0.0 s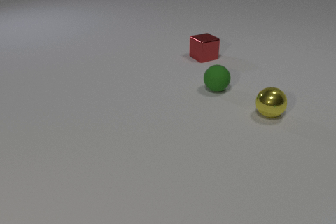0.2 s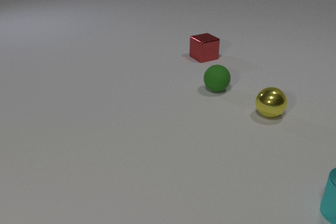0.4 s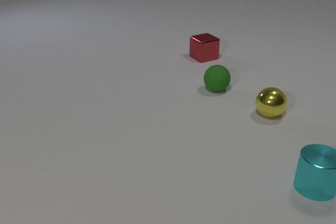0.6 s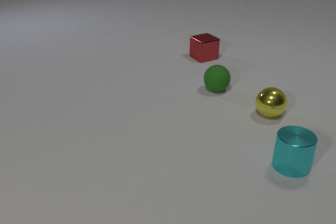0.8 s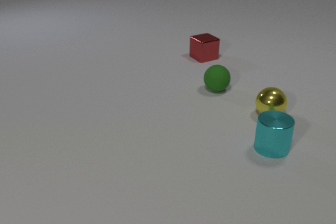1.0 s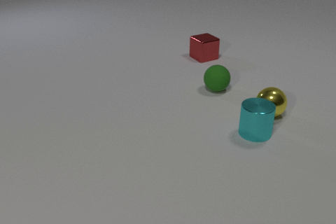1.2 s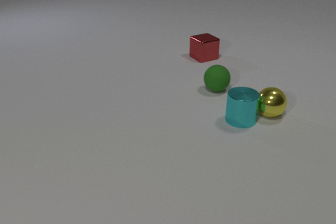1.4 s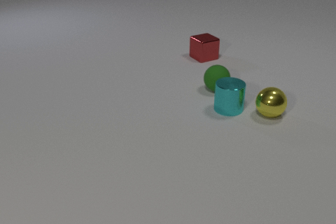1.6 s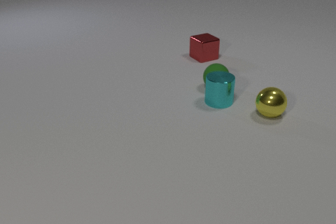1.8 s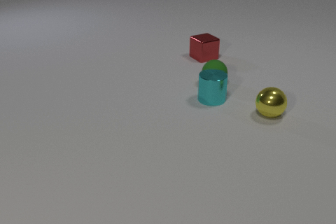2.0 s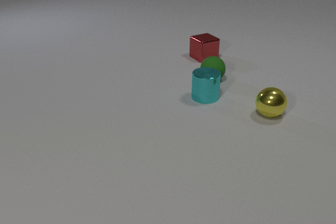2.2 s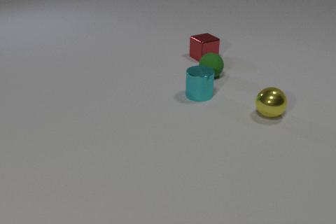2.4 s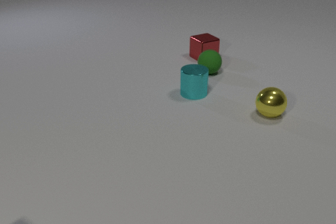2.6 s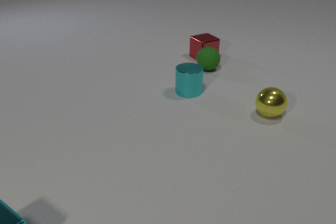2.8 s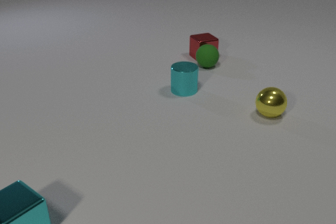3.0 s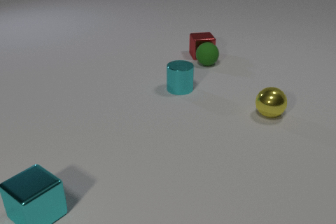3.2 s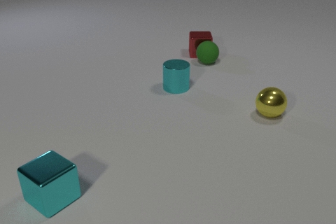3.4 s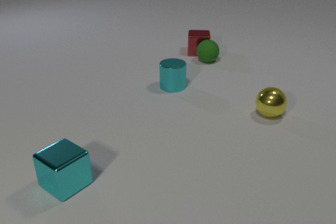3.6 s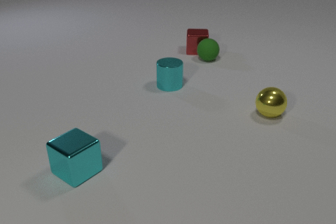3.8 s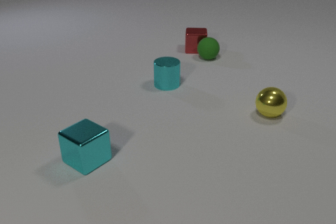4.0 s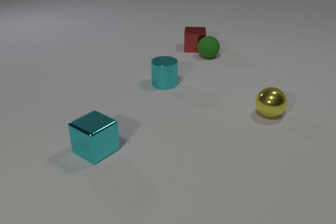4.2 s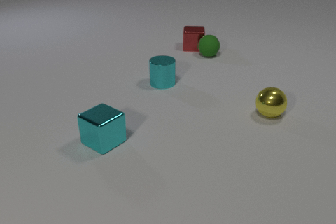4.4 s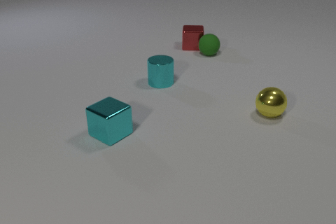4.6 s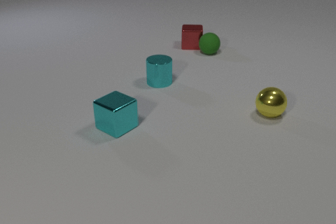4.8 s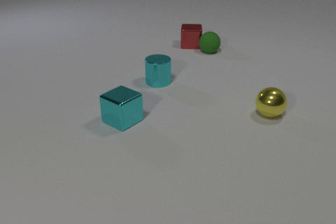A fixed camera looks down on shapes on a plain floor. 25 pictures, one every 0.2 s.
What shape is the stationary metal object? sphere.
Are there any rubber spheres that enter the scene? no.
How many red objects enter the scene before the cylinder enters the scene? 0.
0.0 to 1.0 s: The cyan metal cylinder comes in at the right edge, slides away from the camera and to the left.
1.0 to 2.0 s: The cyan metal cylinder slides away from the camera and to the left. The green rubber sphere rolls away from the camera. The cyan metal cylinder and the green rubber sphere collide.
2.0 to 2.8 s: The cyan metal cylinder slides to the left and away from the camera. The green rubber sphere rolls away from the camera. The cyan metal cube comes in at the bottom edge, slides away from the camera and to the right. The green rubber sphere and the red metal cube collide.
2.8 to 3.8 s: The cyan metal cylinder slides to the left and away from the camera. The green rubber sphere rolls away from the camera. The red metal cube slides away from the camera and to the left, spins so that its near face slides to the left, clockwise seen from above. The cyan metal cube slides away from the camera and to the right.
3.8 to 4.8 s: The cyan metal cylinder slides to the left and away from the camera. The green rubber sphere rolls away from the camera. The red metal cube slides away from the camera. The cyan metal cube slides away from the camera and to the right.
